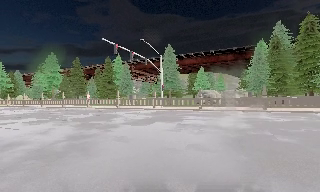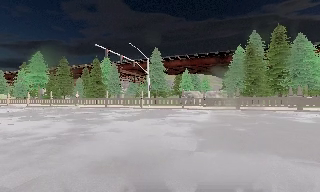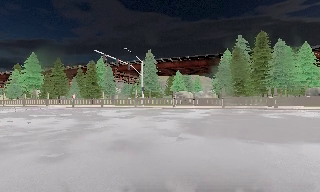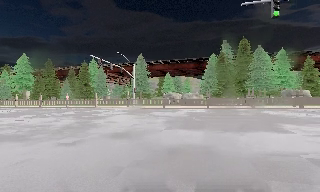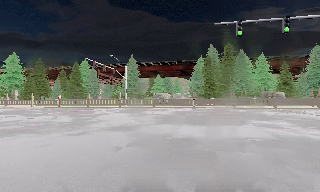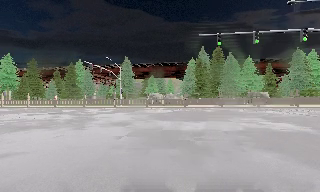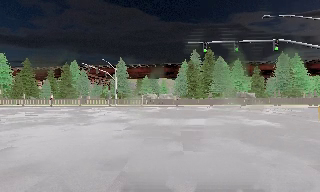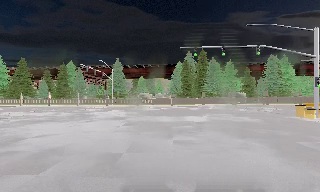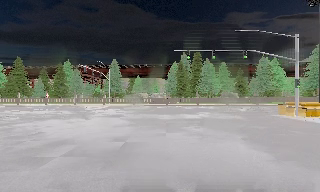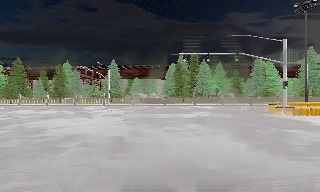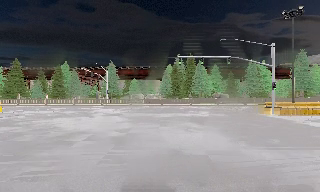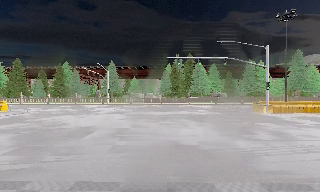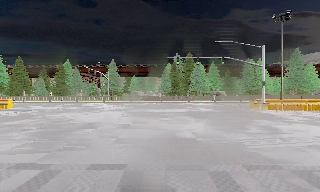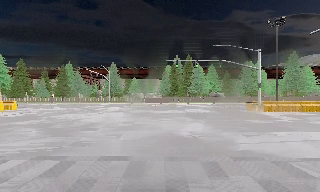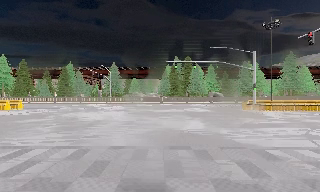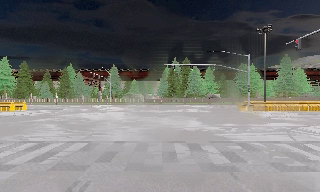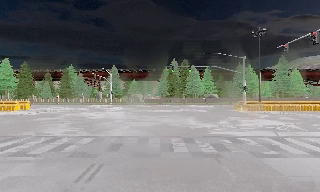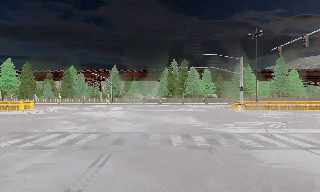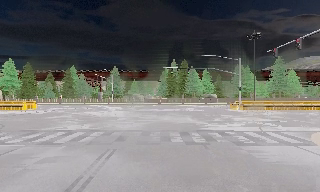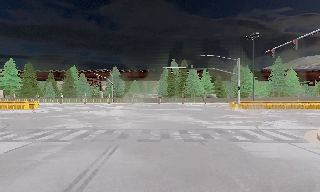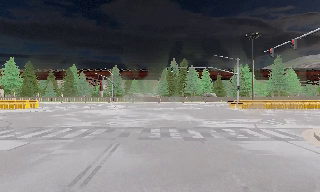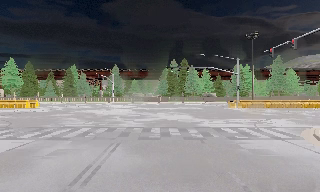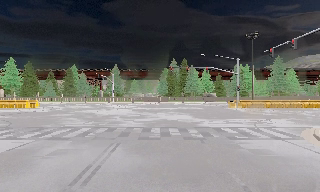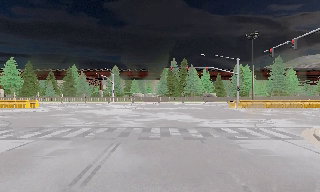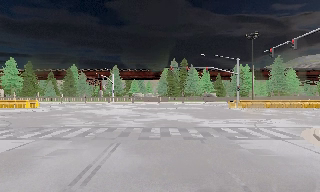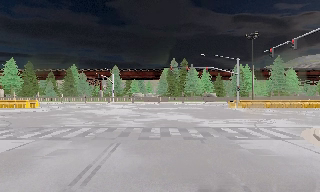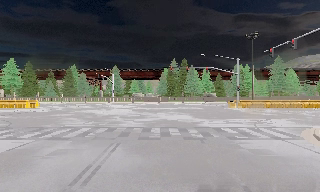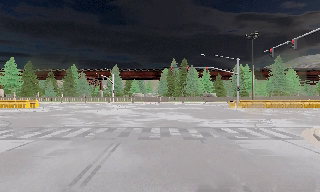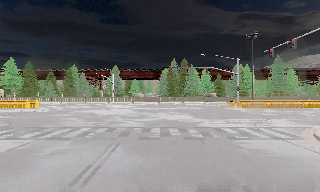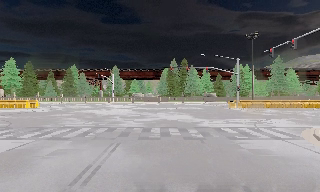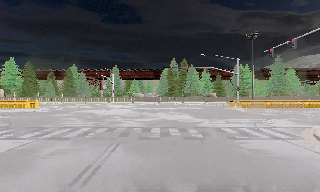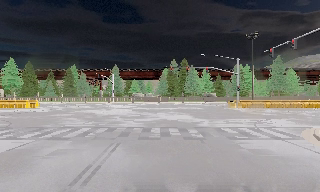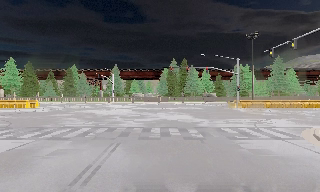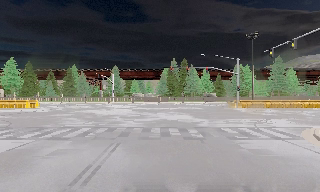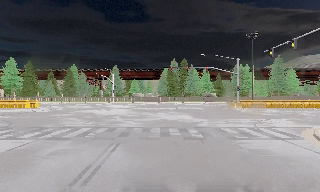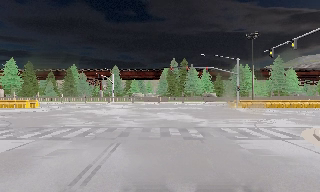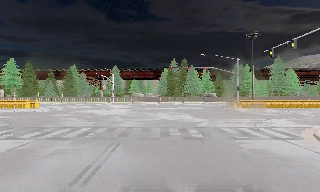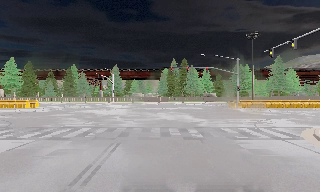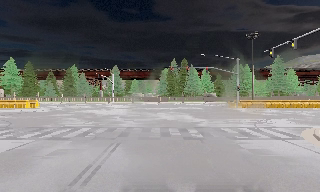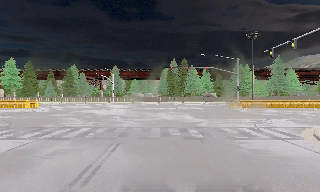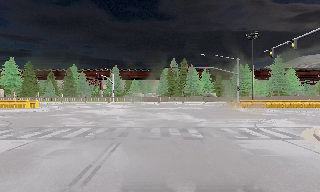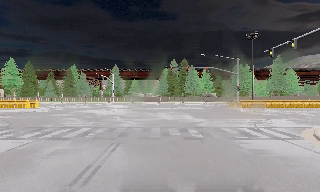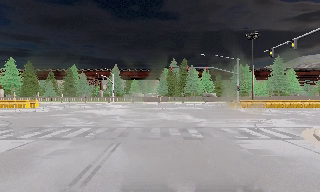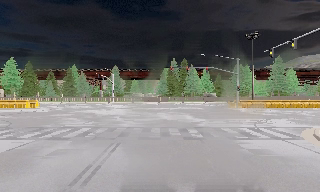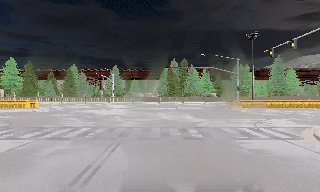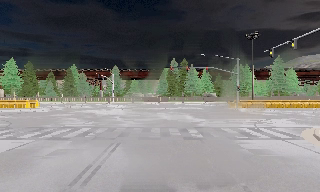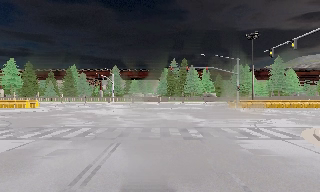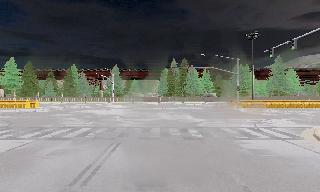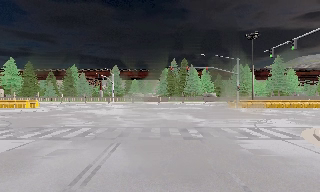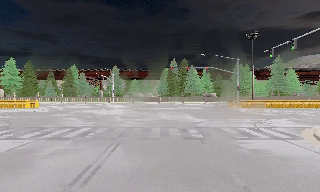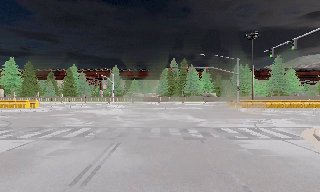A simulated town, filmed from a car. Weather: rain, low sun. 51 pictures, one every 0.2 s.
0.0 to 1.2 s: The scene slides to the left, as the camera pans about 20 degrees to its right. It travels backward, about 11 m, so what stands in front gets smaller.
1.2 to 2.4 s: The camera travels backward, about 6 m, so what stands in front gets smaller.
2.4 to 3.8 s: The camera travels backward, about 5 m, so what stands in front gets smaller. It loses speed.
3.8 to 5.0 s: The camera shifts only a little, or ends up much as it began.
5.0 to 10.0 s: The camera keeps its place and its aim.
The film runs backward here.
